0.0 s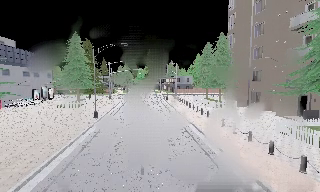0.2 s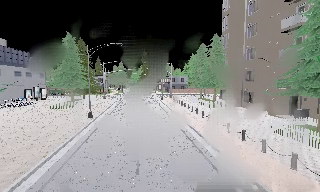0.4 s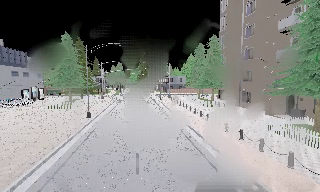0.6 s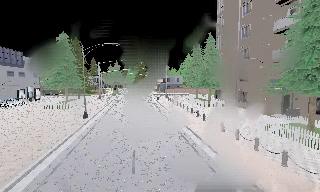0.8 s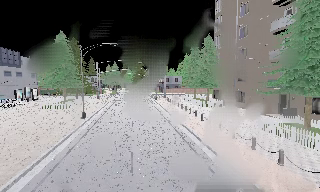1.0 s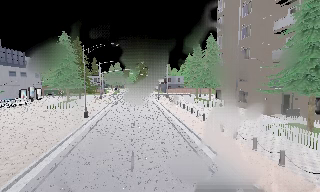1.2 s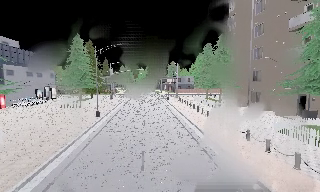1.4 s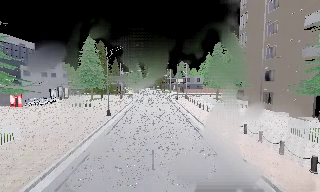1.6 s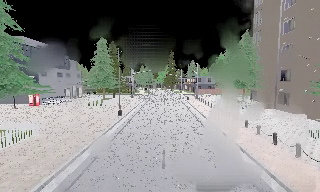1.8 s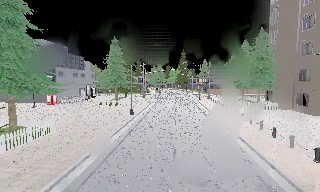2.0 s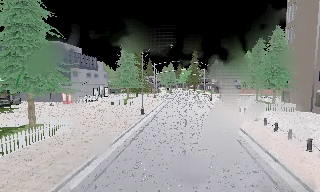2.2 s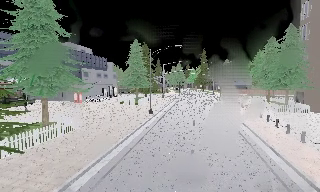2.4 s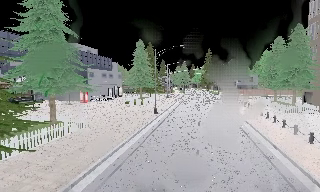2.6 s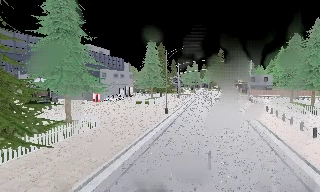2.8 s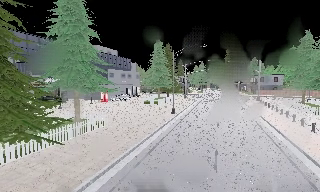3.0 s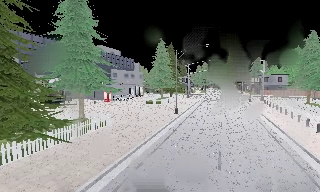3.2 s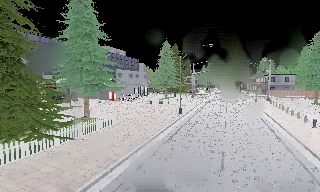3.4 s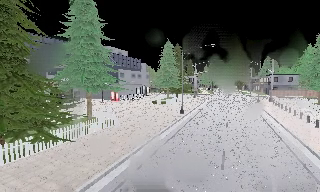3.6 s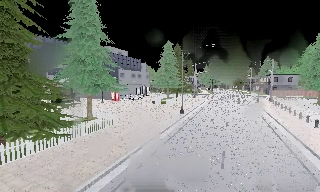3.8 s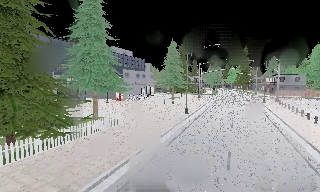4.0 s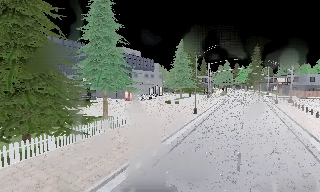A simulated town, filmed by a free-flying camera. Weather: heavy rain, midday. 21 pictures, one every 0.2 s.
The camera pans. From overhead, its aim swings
counterclockwise.
The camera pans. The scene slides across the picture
to the right.
0.0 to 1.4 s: The camera shifts only a little, or ends up much as it began.
1.4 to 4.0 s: The camera swings to its left by about 30 degrees, and the scene slides to the right. It travels backward, about 0.5 m.
The film runs backward here.
